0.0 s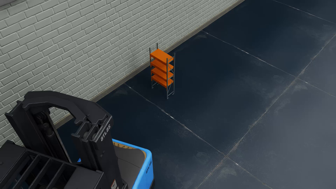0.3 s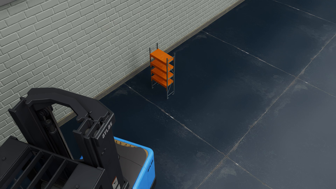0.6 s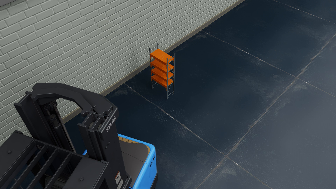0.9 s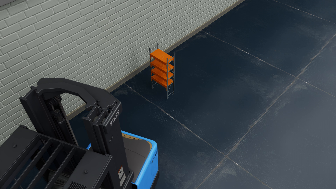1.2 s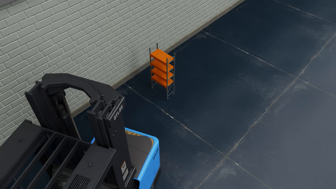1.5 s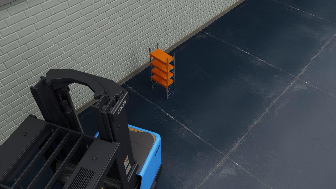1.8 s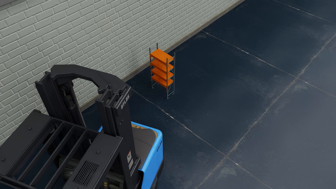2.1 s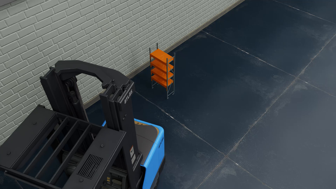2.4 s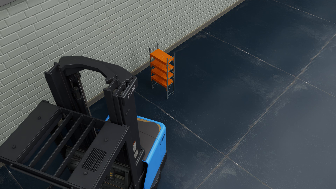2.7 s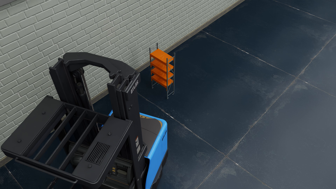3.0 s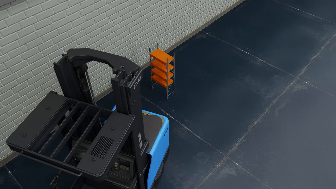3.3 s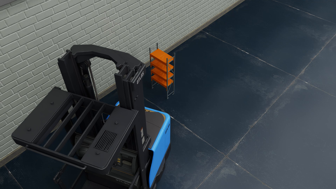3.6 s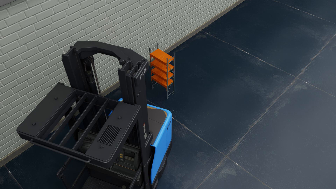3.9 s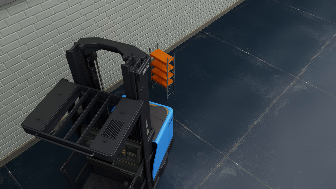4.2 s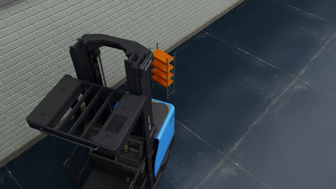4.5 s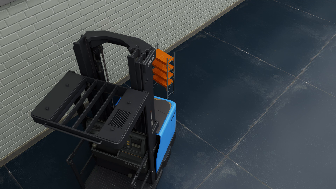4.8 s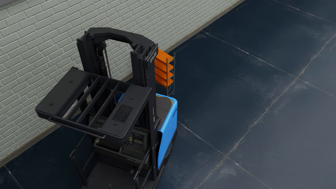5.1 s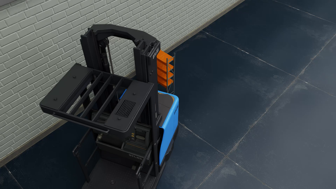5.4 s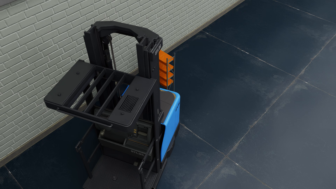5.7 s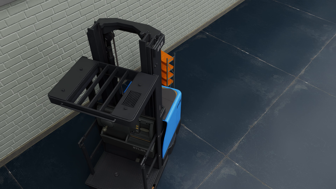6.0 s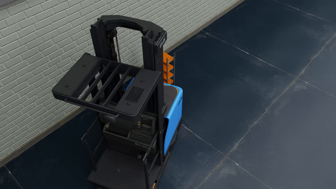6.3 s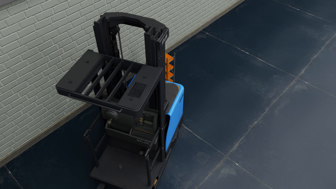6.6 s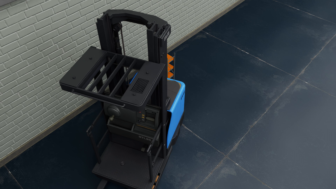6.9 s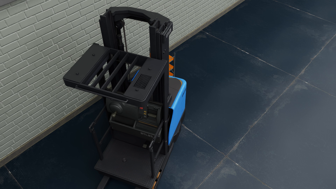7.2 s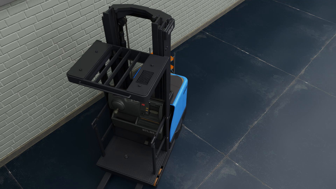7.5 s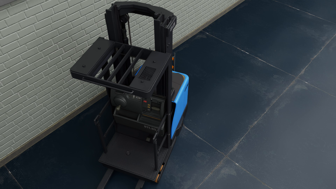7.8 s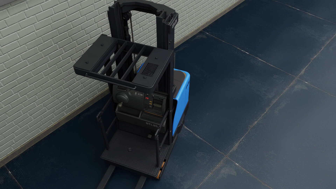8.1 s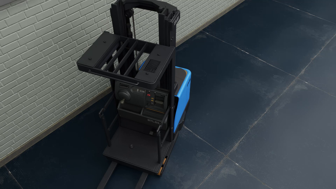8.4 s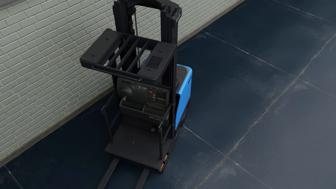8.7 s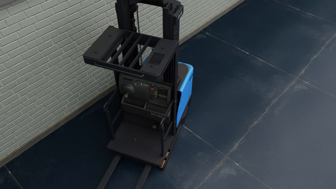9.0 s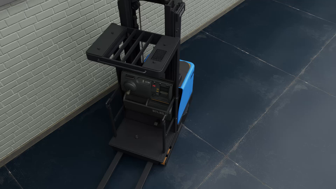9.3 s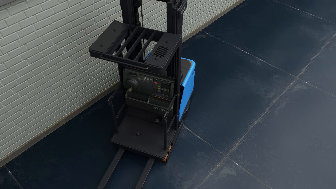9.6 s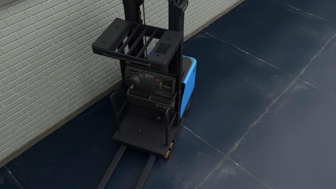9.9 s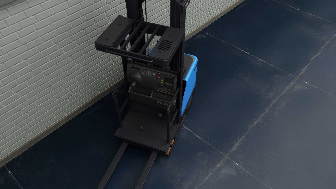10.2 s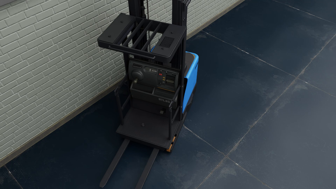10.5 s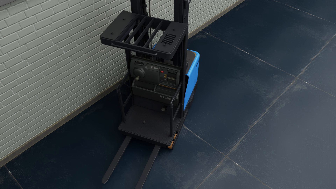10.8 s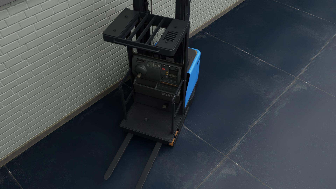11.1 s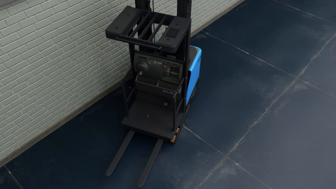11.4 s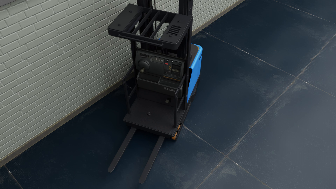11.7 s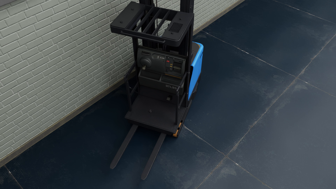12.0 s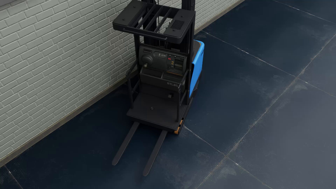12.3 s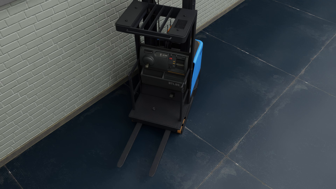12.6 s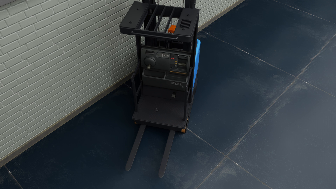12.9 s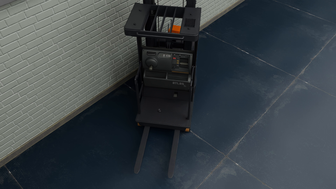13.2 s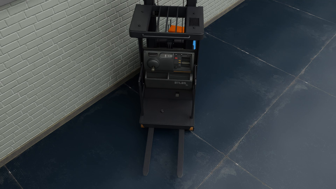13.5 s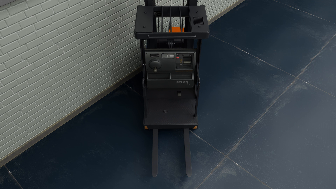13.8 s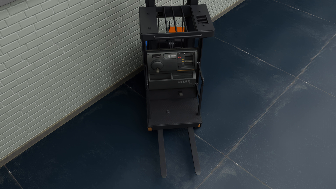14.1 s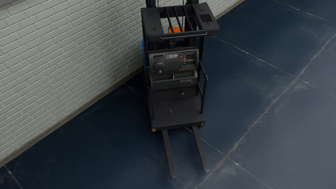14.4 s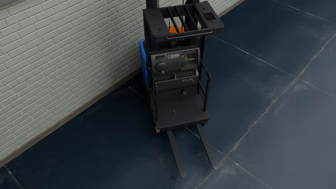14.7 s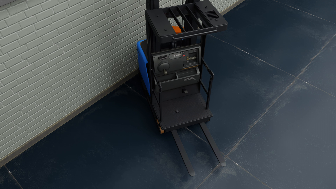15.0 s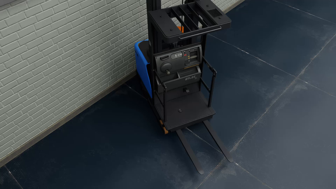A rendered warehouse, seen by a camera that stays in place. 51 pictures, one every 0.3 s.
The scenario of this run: A forklift runs into an object in its way.
